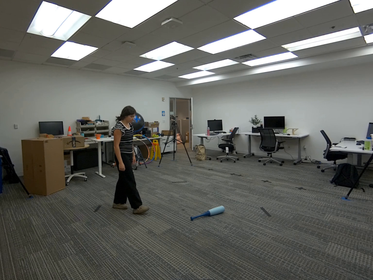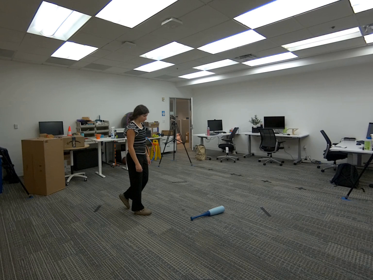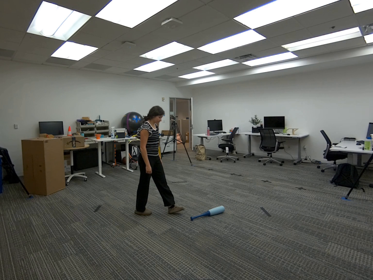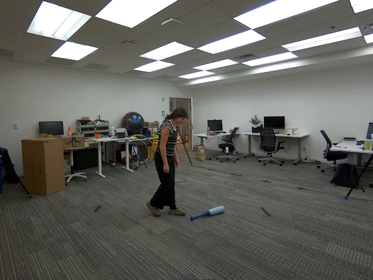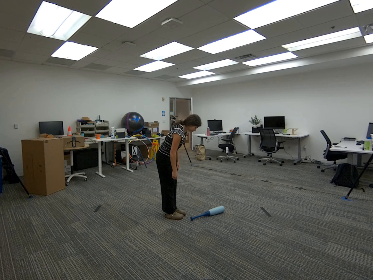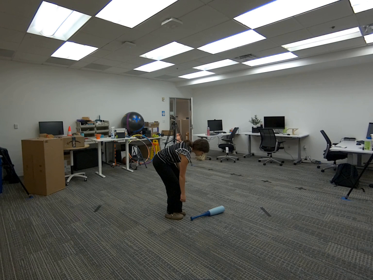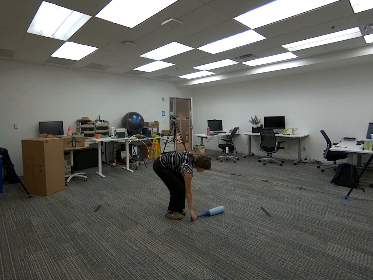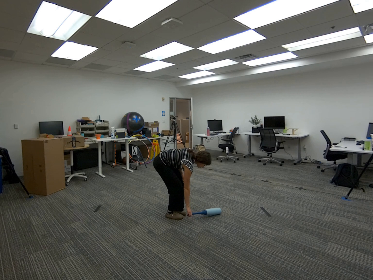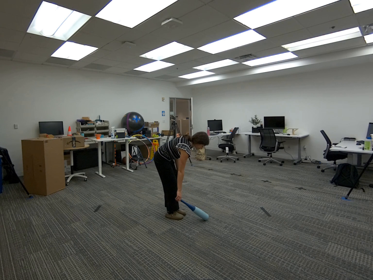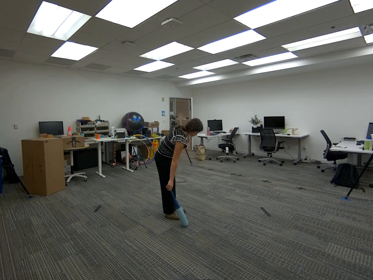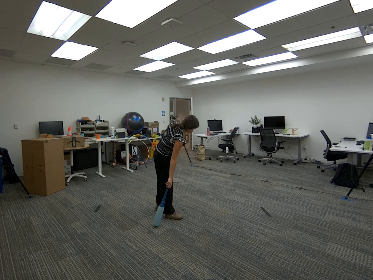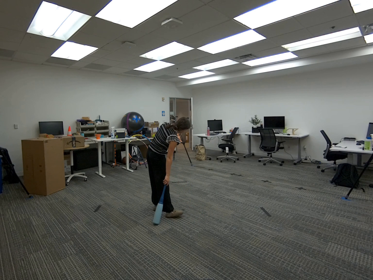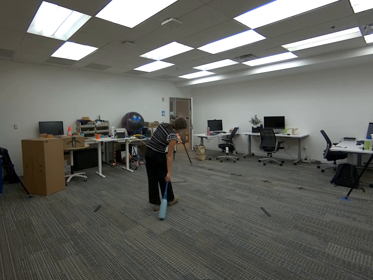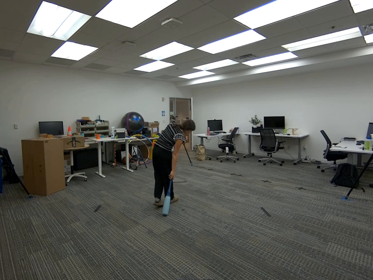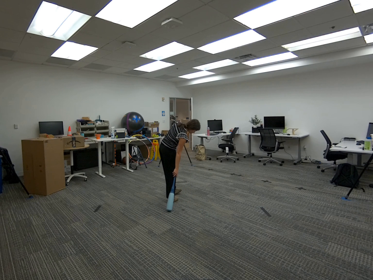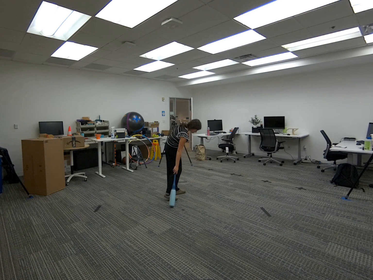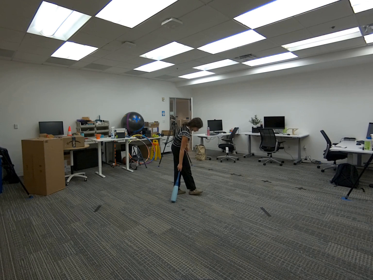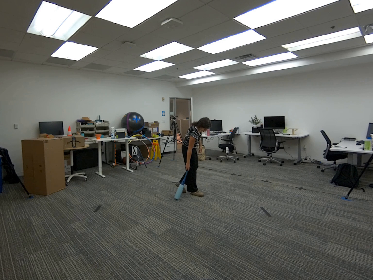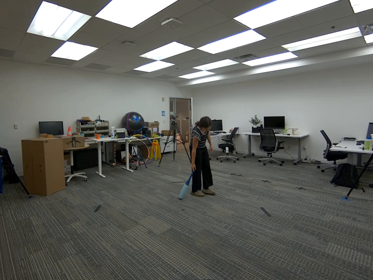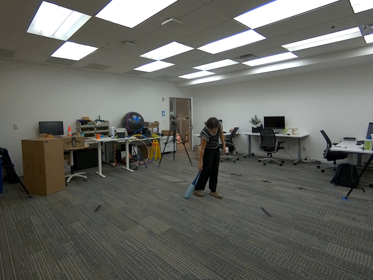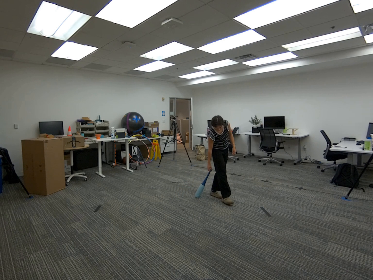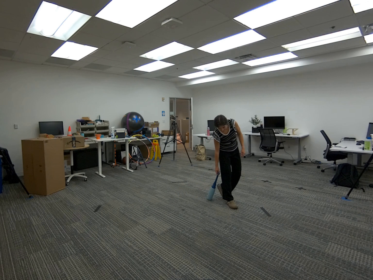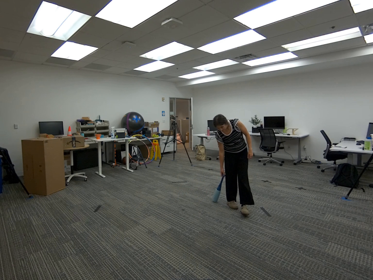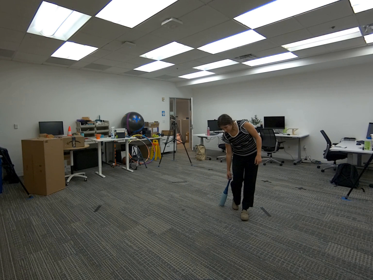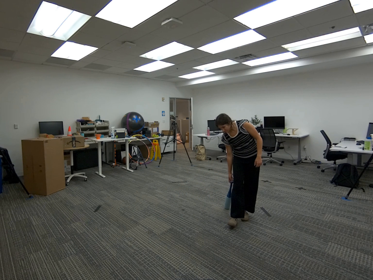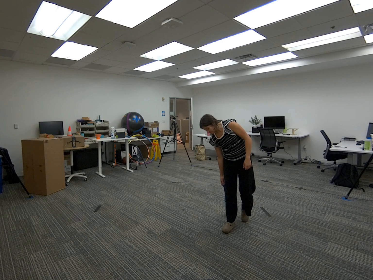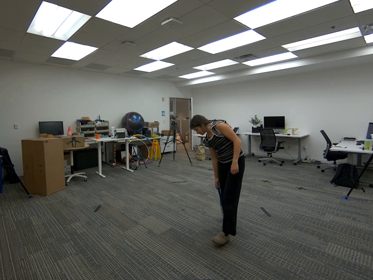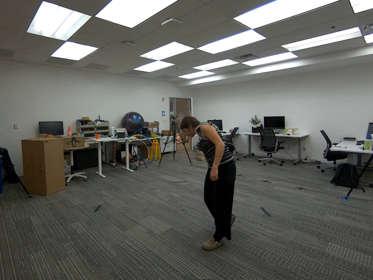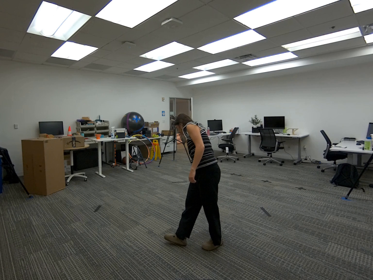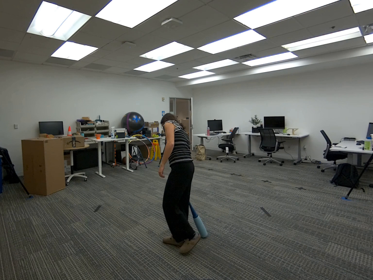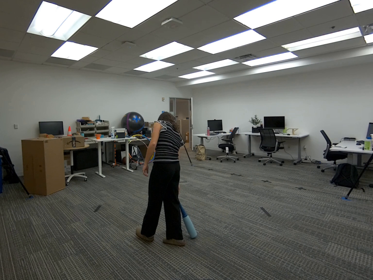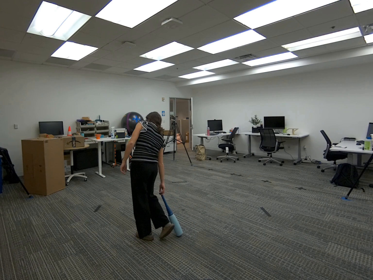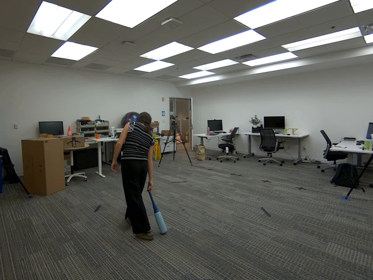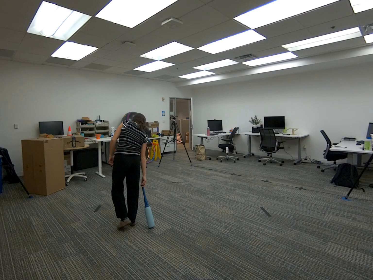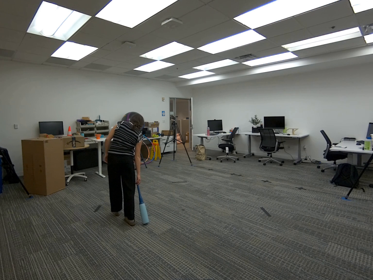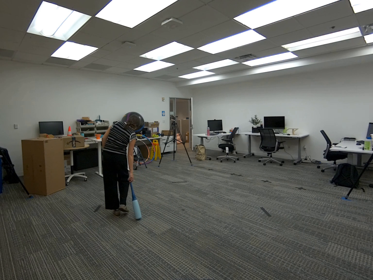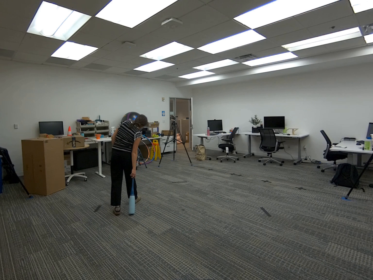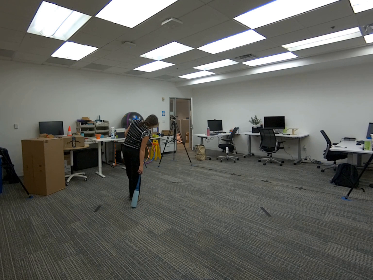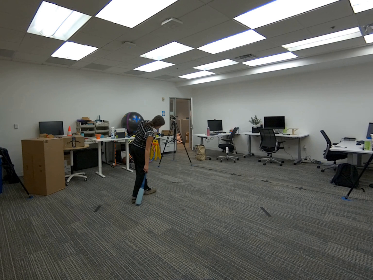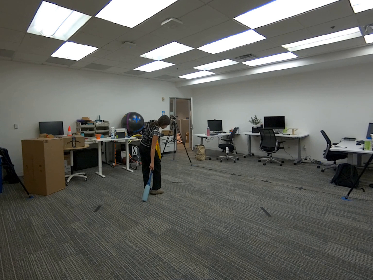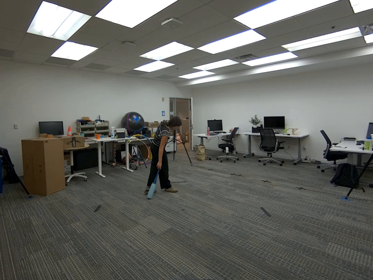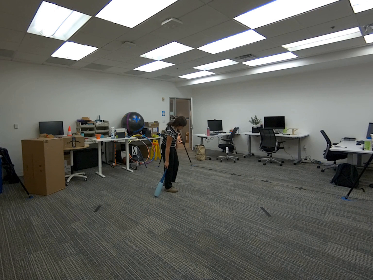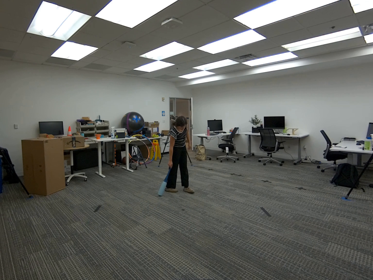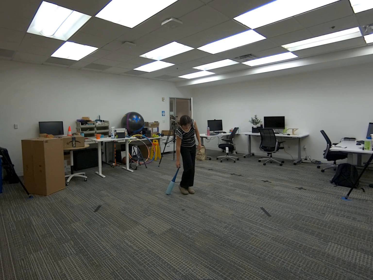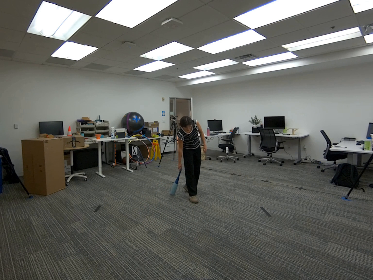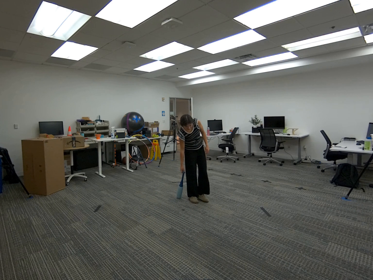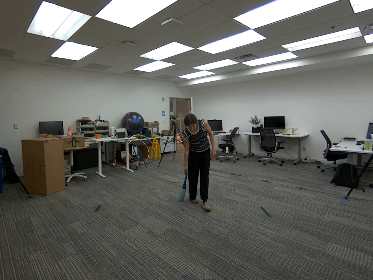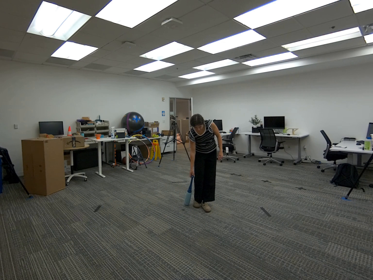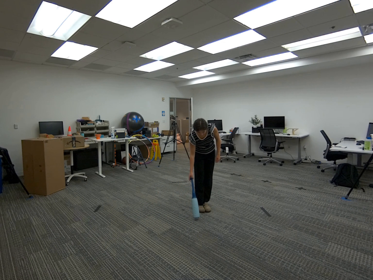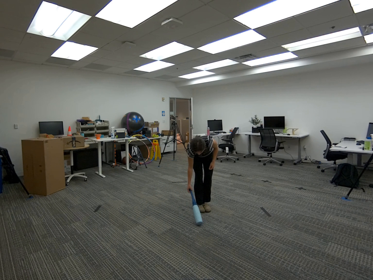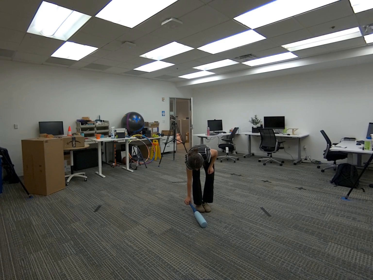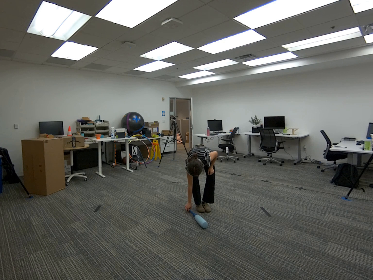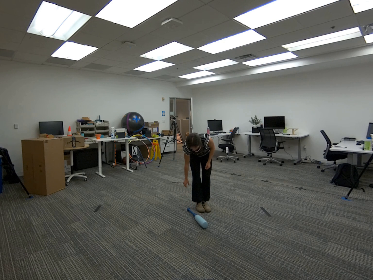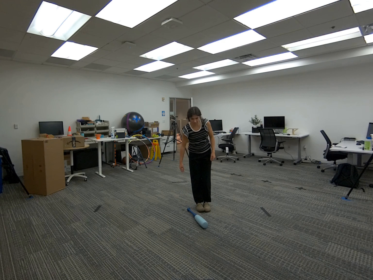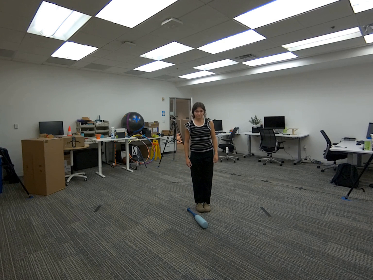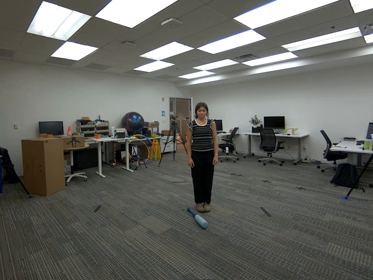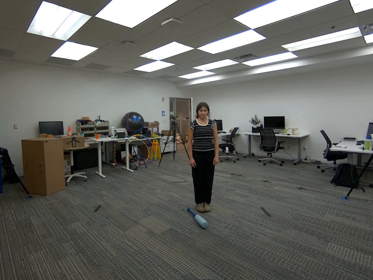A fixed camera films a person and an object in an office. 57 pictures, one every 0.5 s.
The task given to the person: Walk over to the baseball bat on the floor and pick up the baseball bat. Proceed to drag the baseball bat on the floor around the bounding area.
